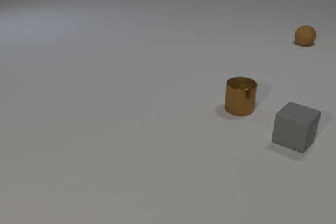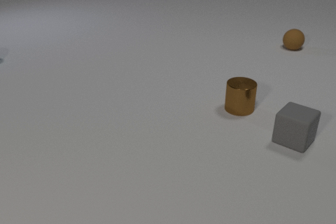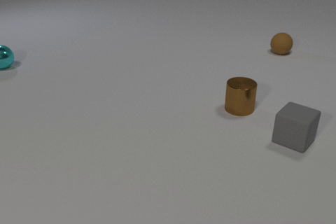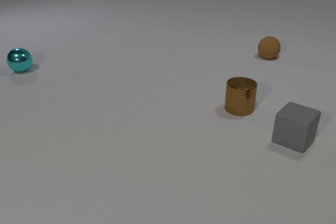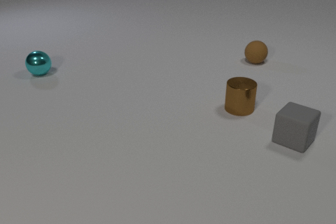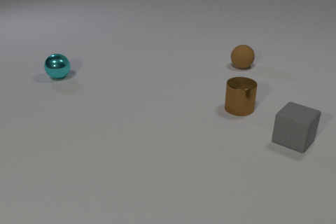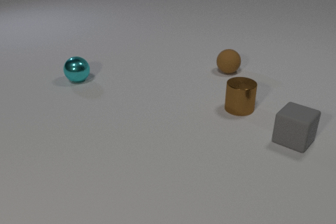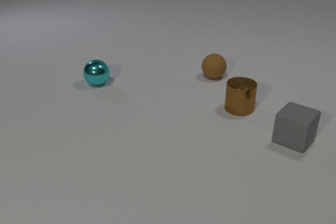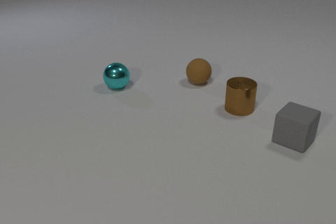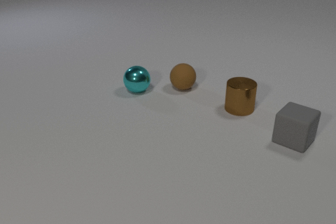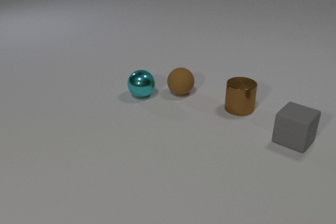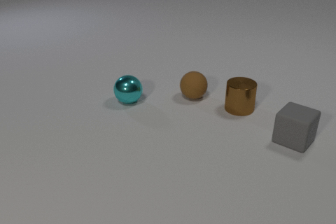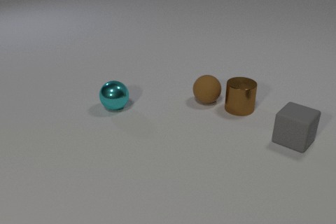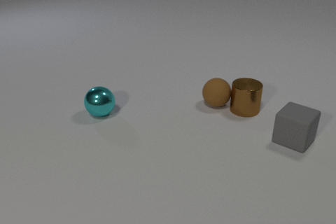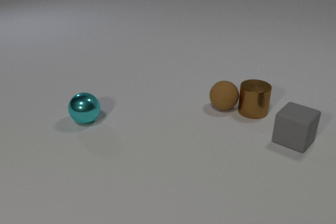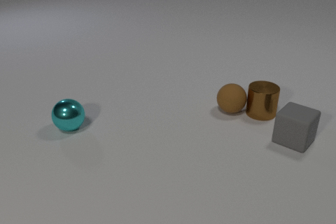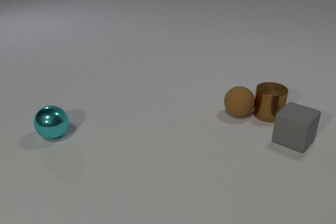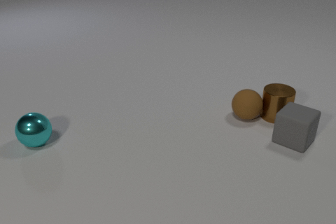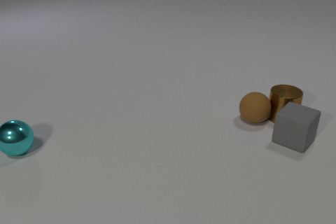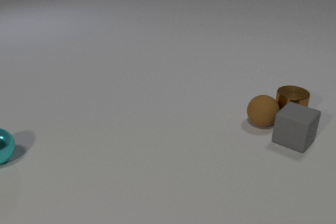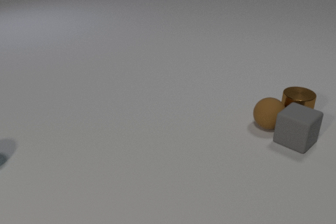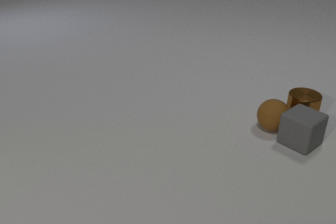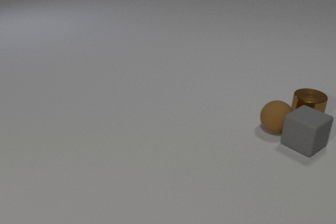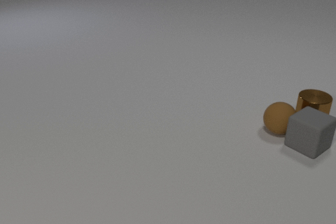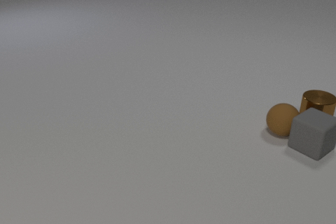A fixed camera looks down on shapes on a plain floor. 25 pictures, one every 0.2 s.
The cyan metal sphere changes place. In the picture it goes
toward the camera.
The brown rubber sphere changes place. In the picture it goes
toward the camera.
0.0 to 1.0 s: The brown rubber sphere rolls toward the camera and to the left. The cyan metal sphere comes in at the left edge, rolls to the right and toward the camera.
1.0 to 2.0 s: The brown rubber sphere rolls toward the camera and to the left. The cyan metal sphere rolls to the right and toward the camera. The brown rubber sphere and the cyan metal sphere collide.
2.0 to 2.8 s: The brown rubber sphere rolls to the right and toward the camera. The cyan metal sphere rolls to the left and toward the camera. The brown metal cylinder slides to the right. The brown rubber sphere and the brown metal cylinder collide.
2.8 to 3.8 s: The brown rubber sphere rolls to the right and toward the camera. The cyan metal sphere rolls to the left and toward the camera. The brown metal cylinder slides to the right.
3.8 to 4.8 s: The brown rubber sphere rolls to the right and toward the camera. The cyan metal sphere rolls to the left, leaves at the left edge. The brown metal cylinder slides to the right. The gray rubber cube slides to the right. The brown rubber sphere and the gray rubber cube collide.
What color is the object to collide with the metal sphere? brown.
What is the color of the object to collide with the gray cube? brown.
What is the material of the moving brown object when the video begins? rubber.
